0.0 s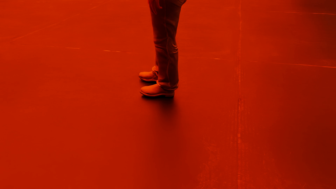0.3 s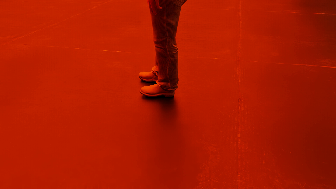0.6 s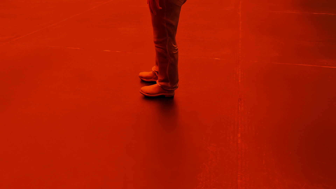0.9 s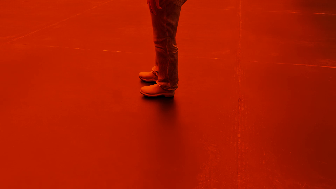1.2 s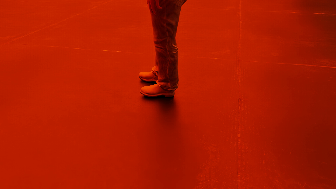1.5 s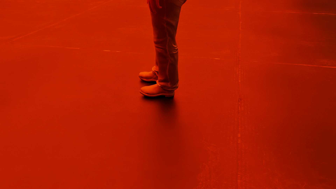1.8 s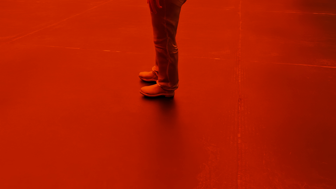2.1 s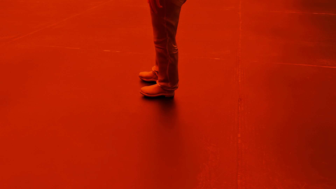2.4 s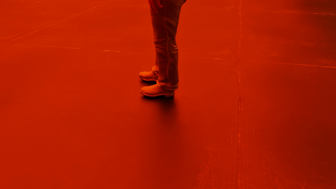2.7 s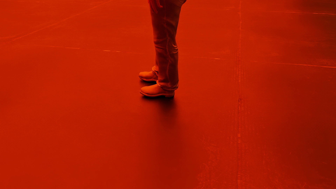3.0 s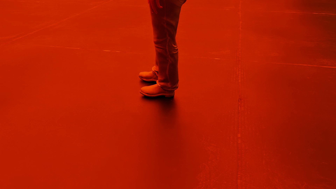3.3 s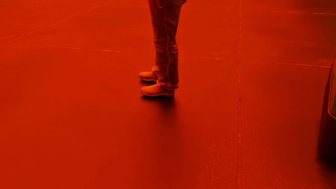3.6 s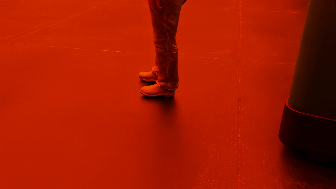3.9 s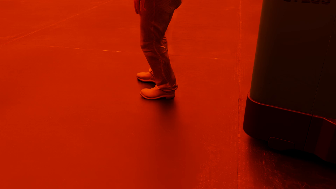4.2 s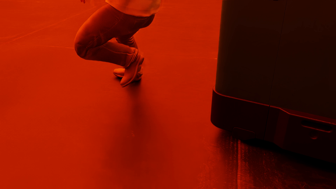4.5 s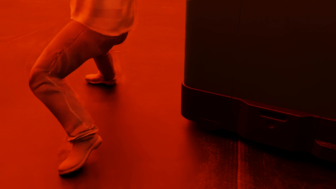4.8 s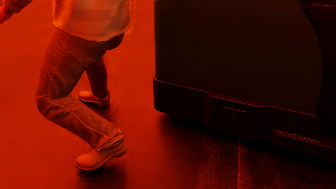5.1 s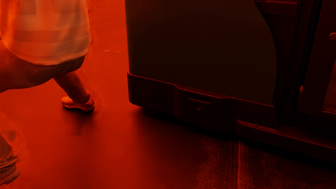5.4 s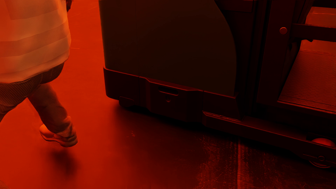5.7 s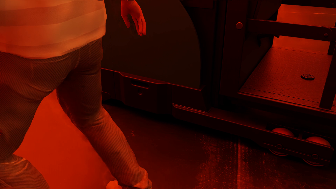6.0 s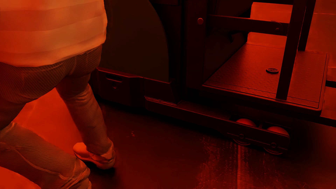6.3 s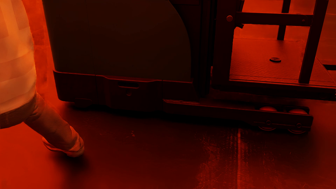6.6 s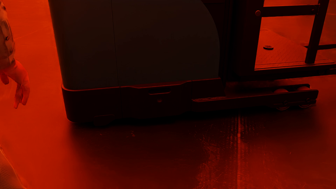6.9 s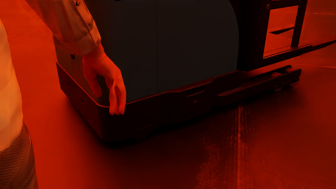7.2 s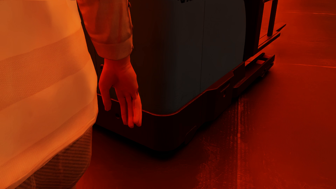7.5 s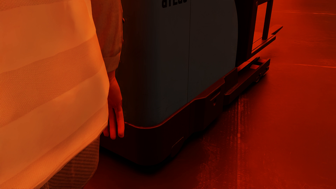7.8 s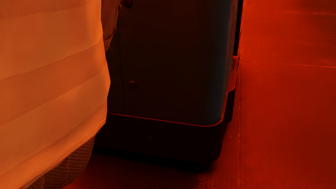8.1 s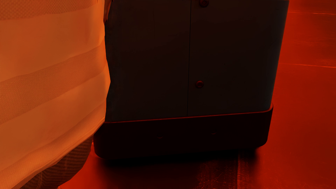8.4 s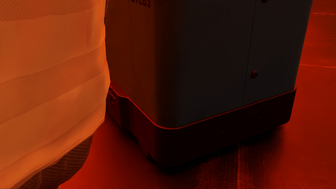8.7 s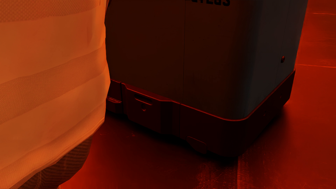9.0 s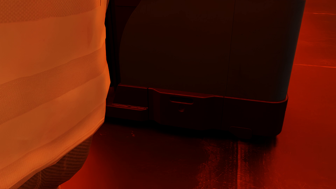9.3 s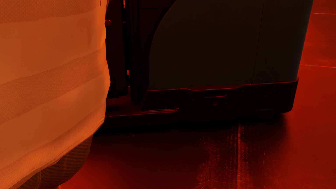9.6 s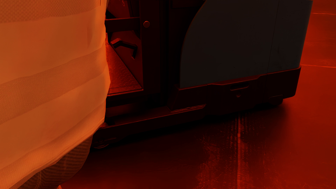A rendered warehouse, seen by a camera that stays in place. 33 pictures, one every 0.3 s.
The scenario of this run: Near miss between a forklift and a person.
